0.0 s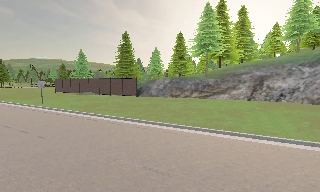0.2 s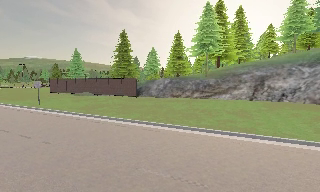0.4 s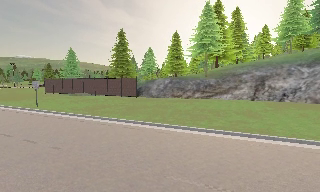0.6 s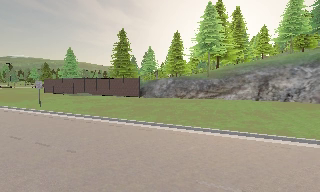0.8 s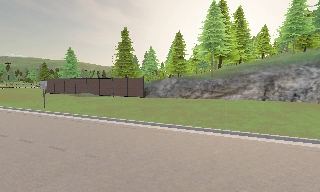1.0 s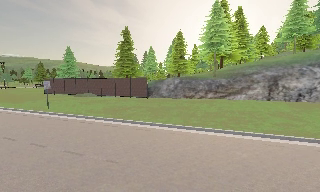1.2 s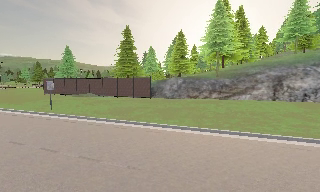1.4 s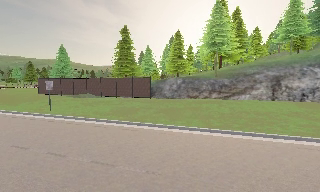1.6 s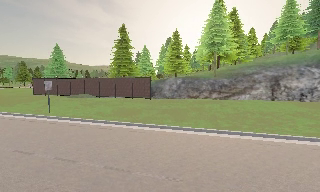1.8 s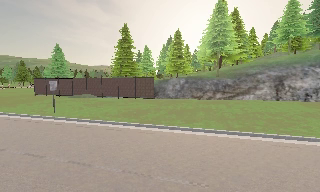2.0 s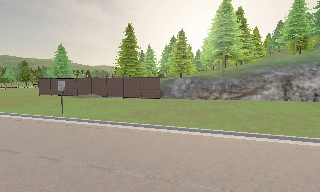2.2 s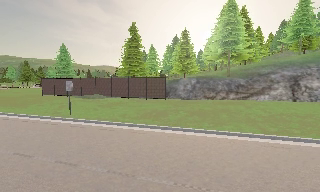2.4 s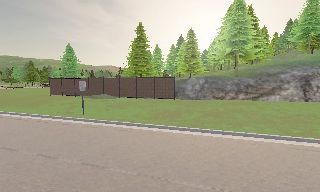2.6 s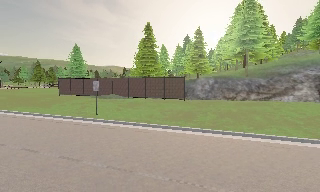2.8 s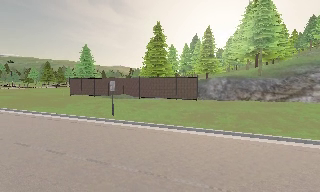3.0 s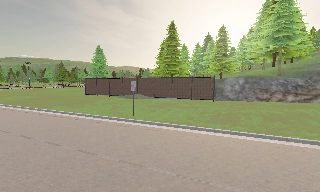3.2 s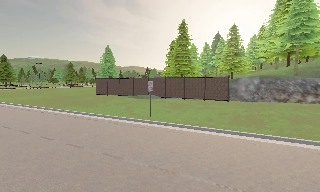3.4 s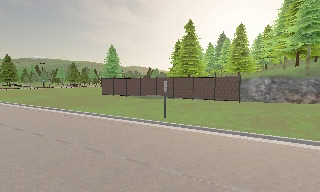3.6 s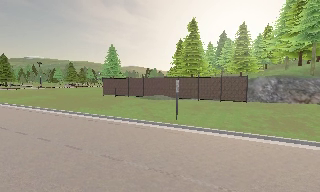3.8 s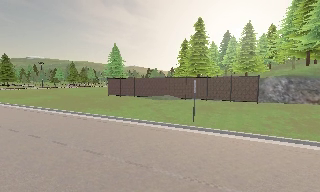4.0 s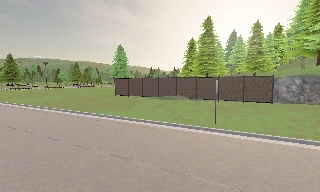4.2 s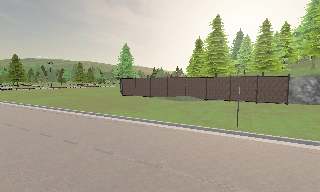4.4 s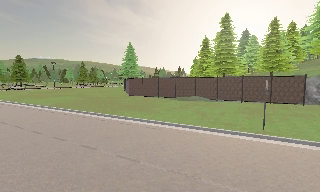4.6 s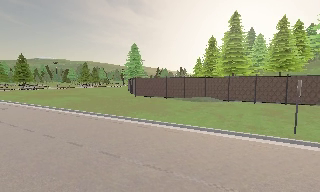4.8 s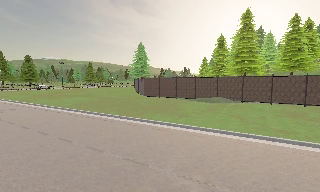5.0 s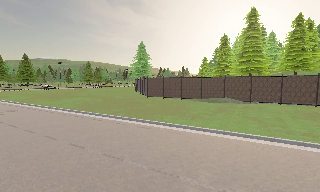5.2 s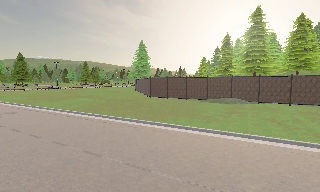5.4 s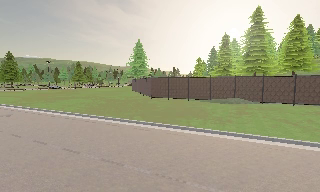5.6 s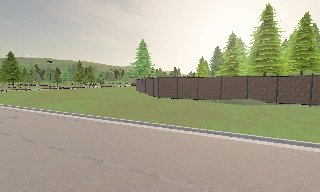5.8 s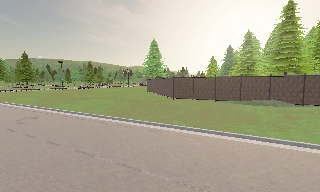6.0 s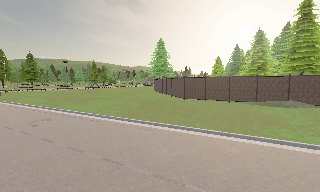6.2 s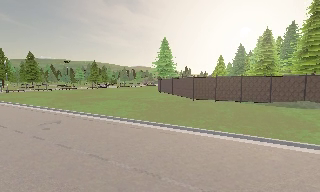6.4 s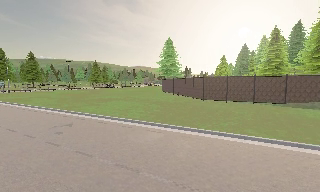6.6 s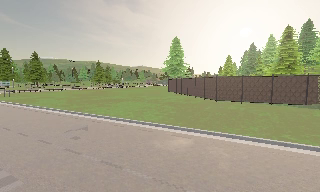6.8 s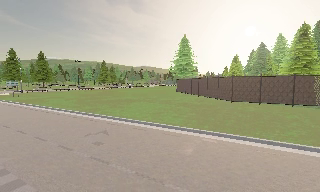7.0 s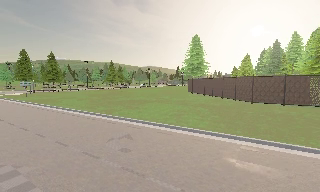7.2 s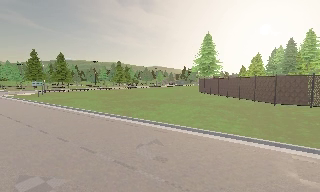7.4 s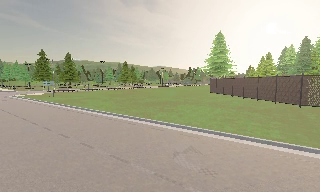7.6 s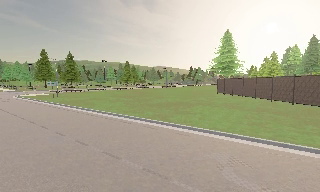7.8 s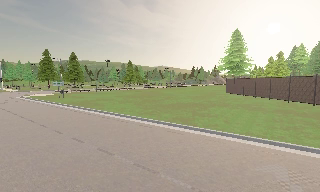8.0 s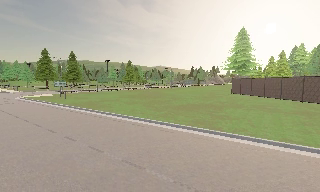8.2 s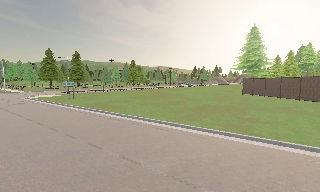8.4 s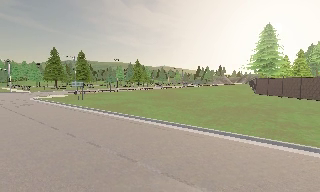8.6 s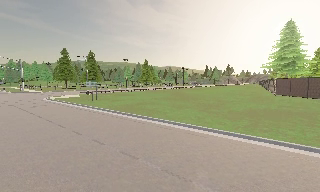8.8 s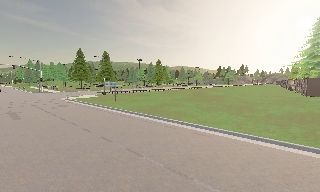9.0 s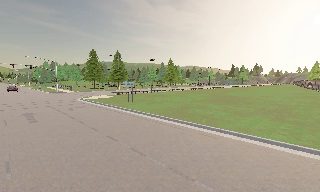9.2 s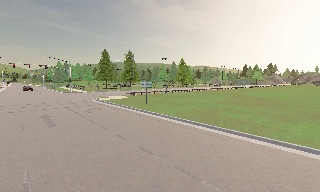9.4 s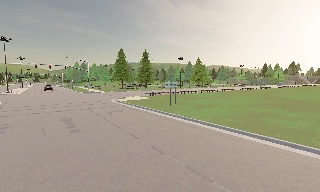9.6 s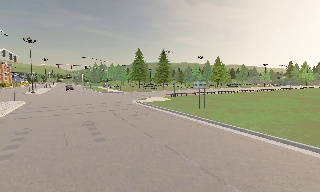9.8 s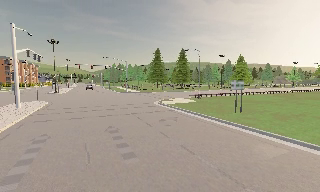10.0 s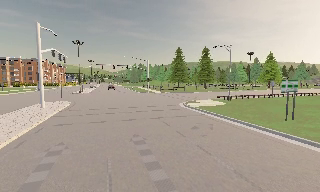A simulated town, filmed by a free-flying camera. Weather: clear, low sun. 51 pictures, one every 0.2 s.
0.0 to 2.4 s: The camera pans to its right, which is clockwise from overhead, by about 10 degrees. It travels to its left, about 11 m, so close, fixed things drift to the right.
2.4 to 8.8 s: The camera pans to its left, which is counterclockwise from overhead, by about 25 degrees. It travels to its left and forward, about 40 m, so close, fixed things drift to the right.
8.8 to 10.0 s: The scene slides to the right, as the camera pans about 30 degrees to its left. It travels forward and to its left, about 11 m, so what stands in front looms larger.
The film runs forward here.
